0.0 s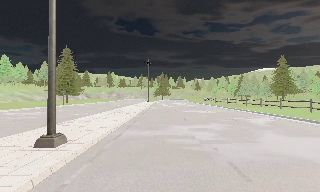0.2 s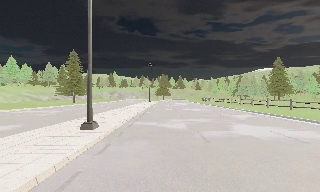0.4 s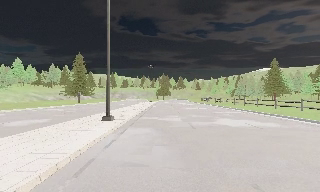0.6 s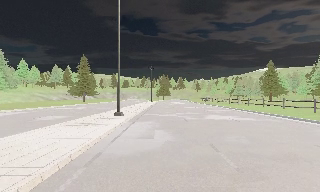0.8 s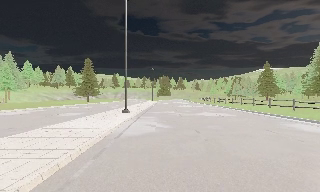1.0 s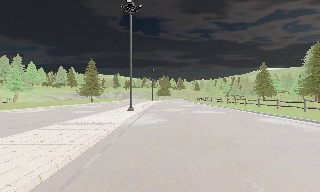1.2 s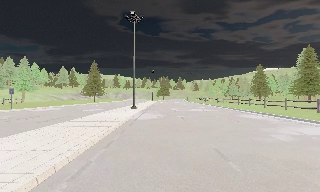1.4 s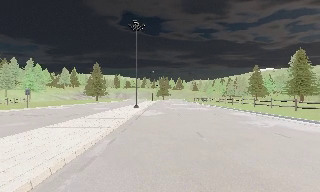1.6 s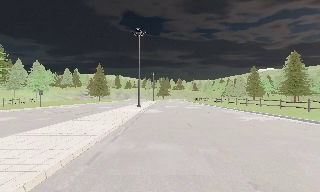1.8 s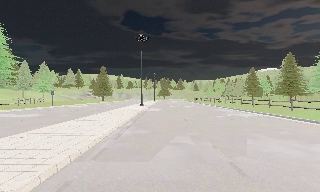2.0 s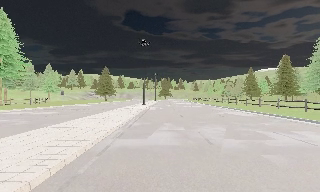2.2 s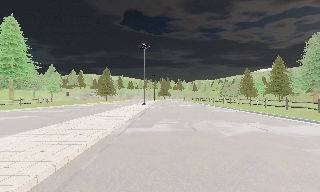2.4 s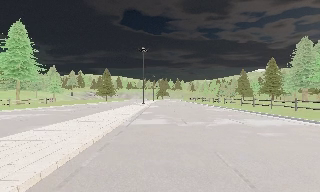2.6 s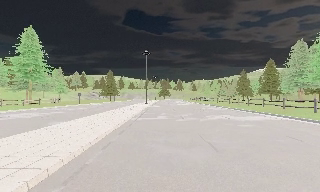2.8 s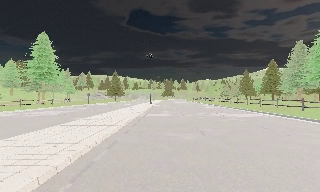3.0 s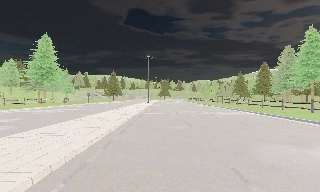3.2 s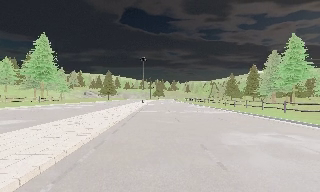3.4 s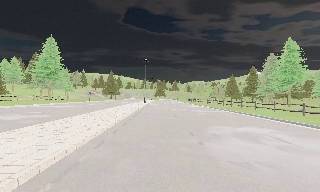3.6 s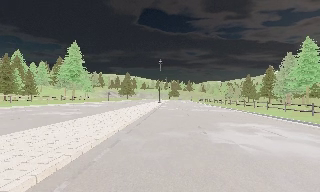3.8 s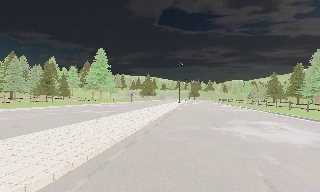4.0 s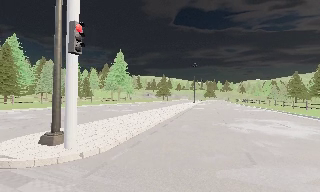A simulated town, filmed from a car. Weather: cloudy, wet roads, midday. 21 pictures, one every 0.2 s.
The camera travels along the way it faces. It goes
backward.
0.0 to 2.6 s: The camera travels backward, about 30 m, so what stands in front gets smaller.
2.6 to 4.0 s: The camera swings to its left by about 15 degrees, and the scene slides to the right. It travels backward, about 14 m, so what stands in front gets smaller.
The film runs backward here.
